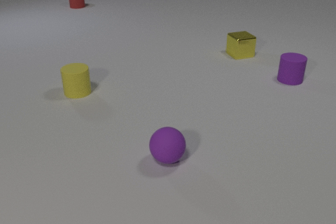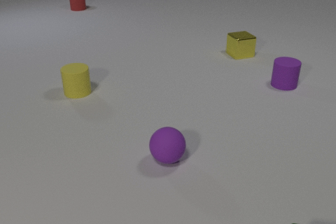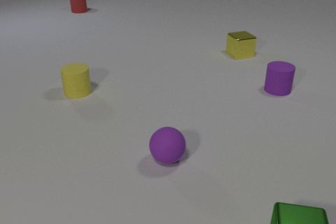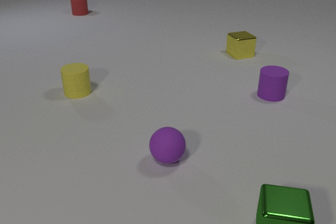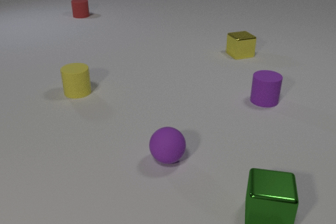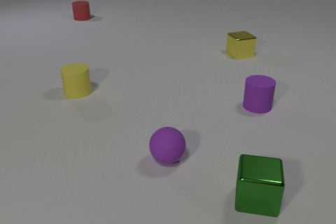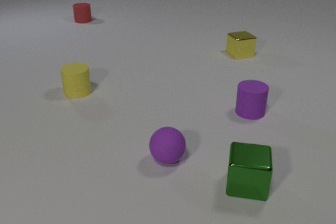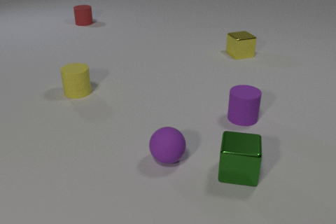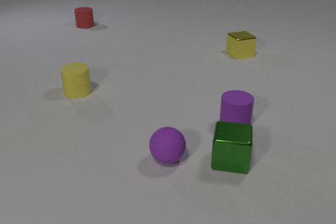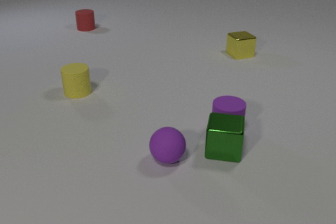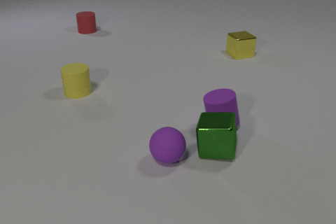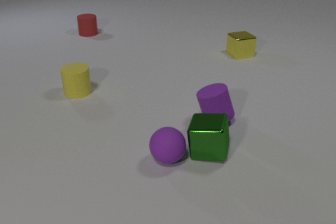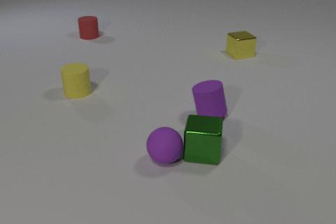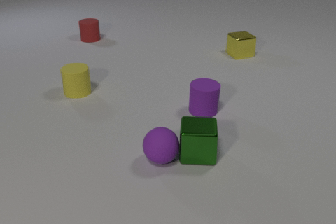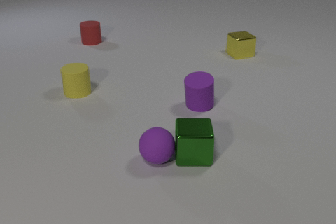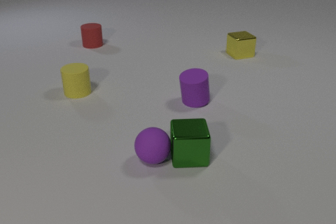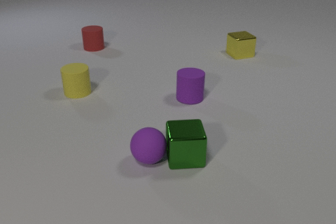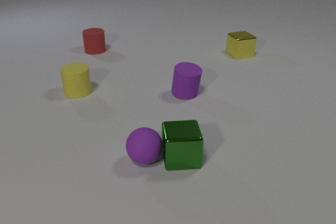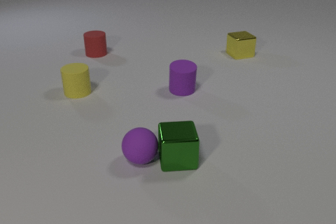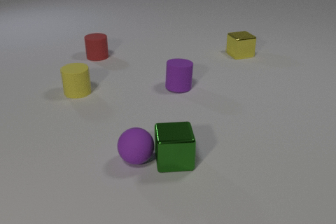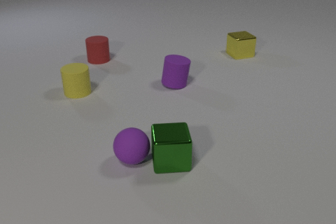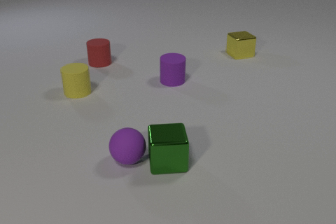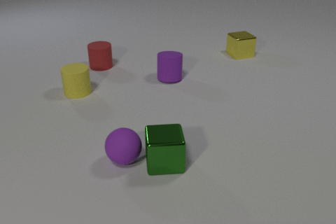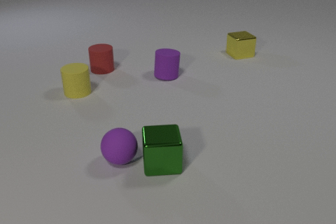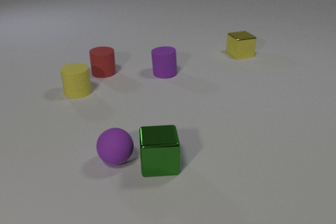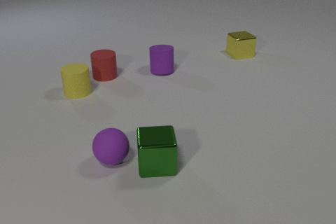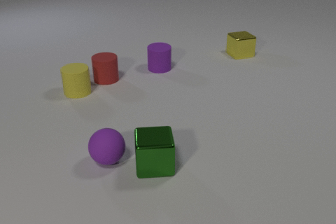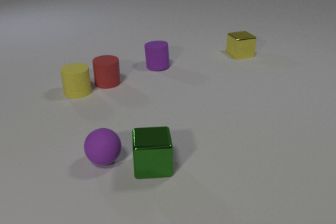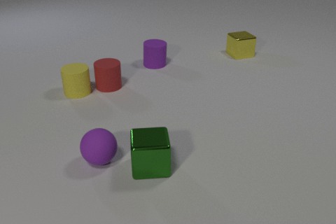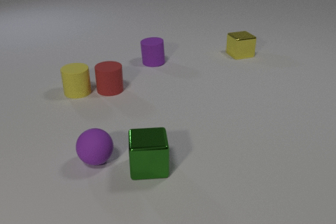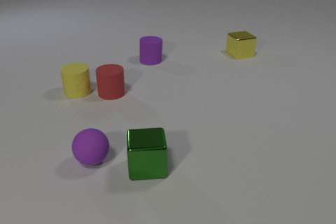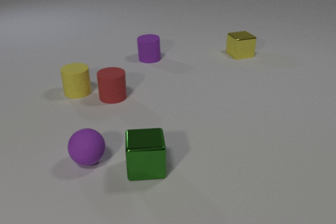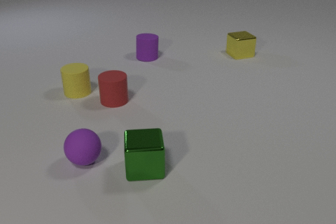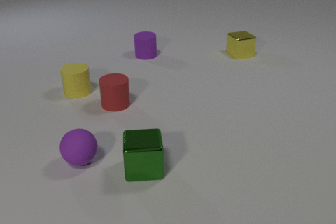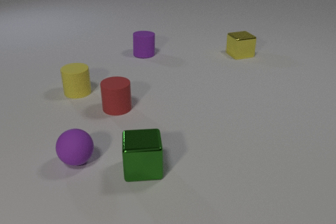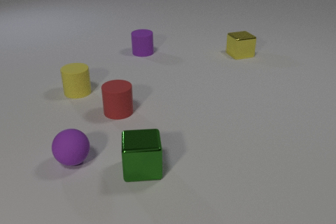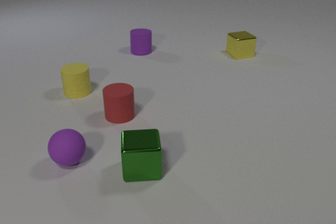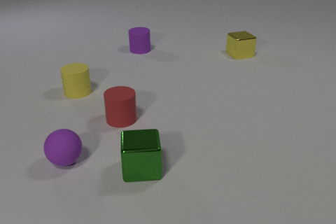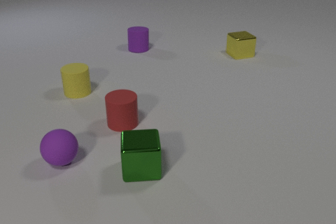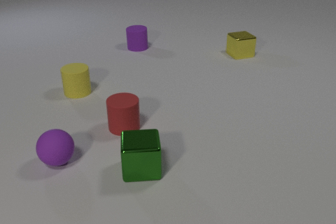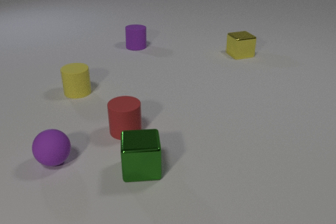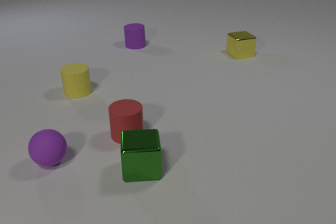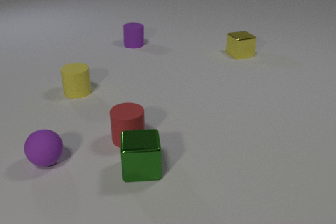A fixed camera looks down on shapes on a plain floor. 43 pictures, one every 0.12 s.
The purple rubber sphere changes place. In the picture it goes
to the left.
The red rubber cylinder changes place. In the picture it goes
toward the camera.
0.00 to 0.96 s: The green metal cube comes in at the bottom edge, slides away from the camera and to the left. The purple rubber cylinder slides toward the camera and to the left. The red rubber cylinder slides toward the camera.
0.96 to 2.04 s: The green metal cube slides to the left. The purple rubber cylinder slides away from the camera and to the left. The purple rubber sphere rolls to the left. The red rubber cylinder slides toward the camera. The green metal cube and the purple rubber cylinder collide. The green metal cube and the purple rubber sphere collide.
2.04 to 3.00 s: The green metal cube slides to the left and toward the camera. The purple rubber cylinder slides away from the camera and to the left. The purple rubber sphere rolls to the left. The red rubber cylinder slides toward the camera.
3.00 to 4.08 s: The green metal cube slides to the left. The purple rubber cylinder slides away from the camera and to the left. The purple rubber sphere rolls to the left. The red rubber cylinder slides toward the camera.
4.08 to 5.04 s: The purple rubber cylinder slides away from the camera. The purple rubber sphere rolls to the left. The red rubber cylinder slides toward the camera.
What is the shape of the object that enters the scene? cube.
Are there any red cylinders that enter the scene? no.
Are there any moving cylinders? yes.
